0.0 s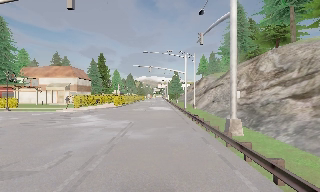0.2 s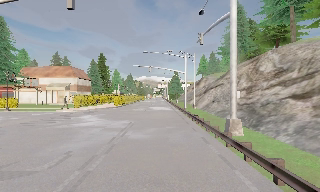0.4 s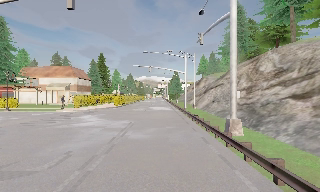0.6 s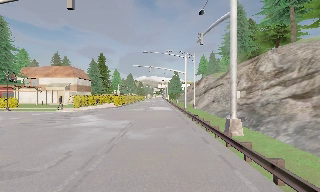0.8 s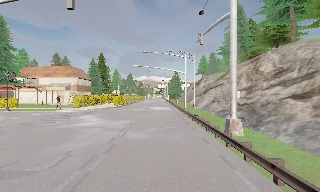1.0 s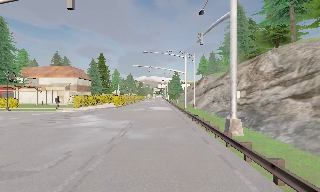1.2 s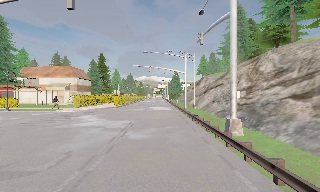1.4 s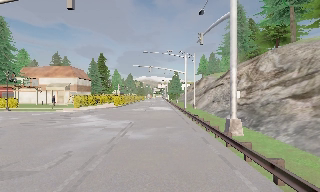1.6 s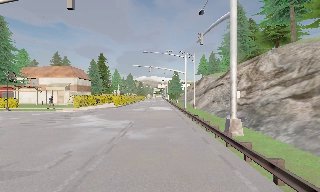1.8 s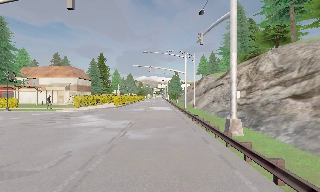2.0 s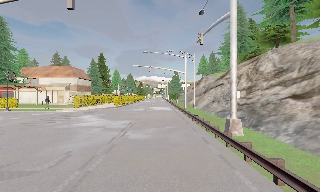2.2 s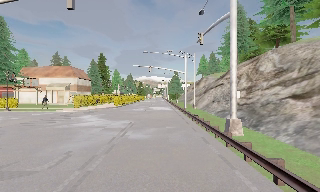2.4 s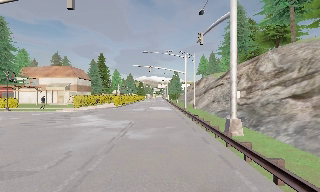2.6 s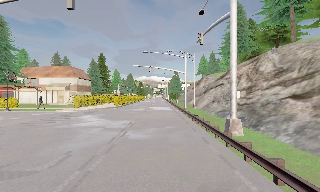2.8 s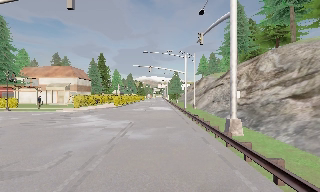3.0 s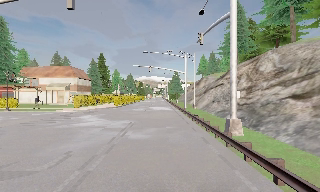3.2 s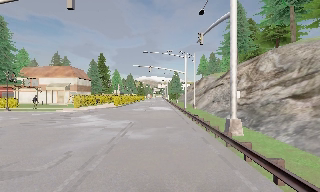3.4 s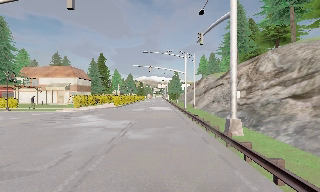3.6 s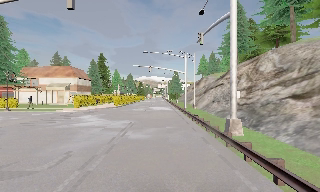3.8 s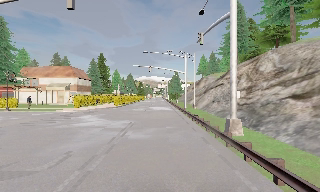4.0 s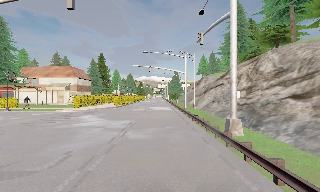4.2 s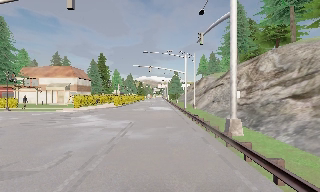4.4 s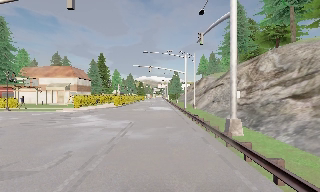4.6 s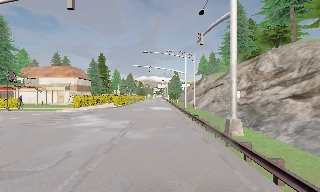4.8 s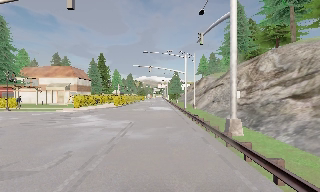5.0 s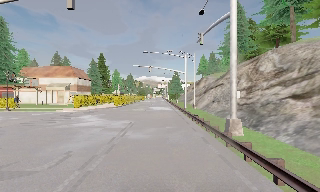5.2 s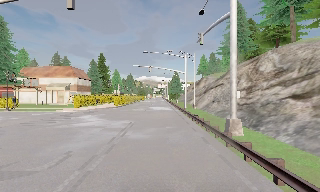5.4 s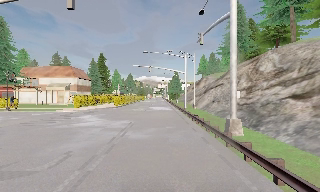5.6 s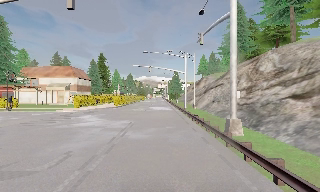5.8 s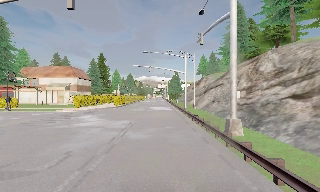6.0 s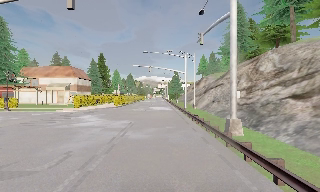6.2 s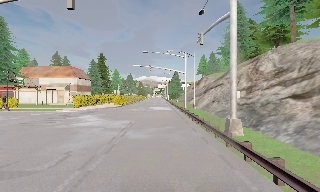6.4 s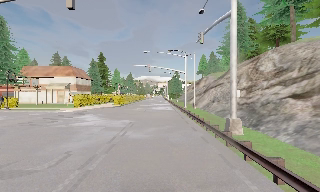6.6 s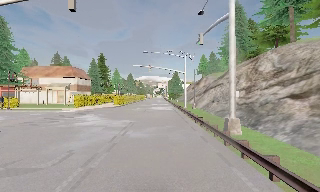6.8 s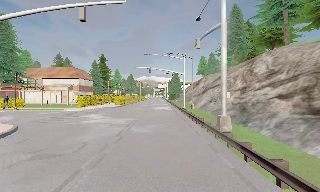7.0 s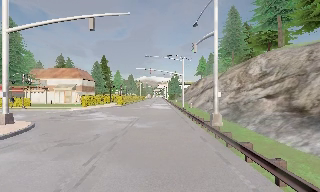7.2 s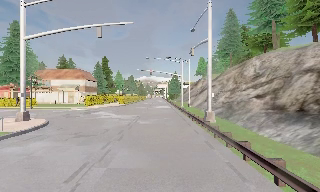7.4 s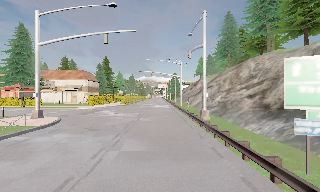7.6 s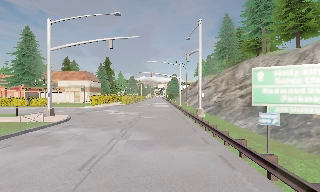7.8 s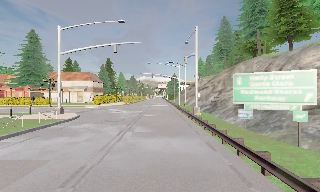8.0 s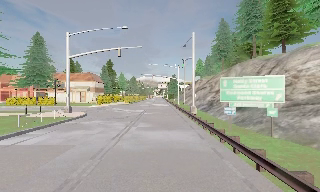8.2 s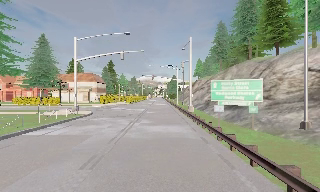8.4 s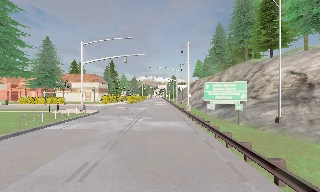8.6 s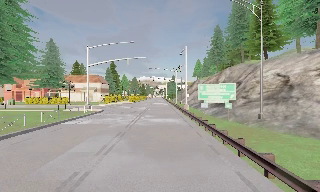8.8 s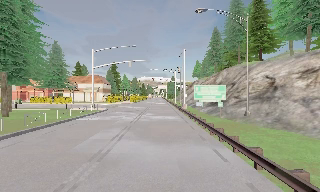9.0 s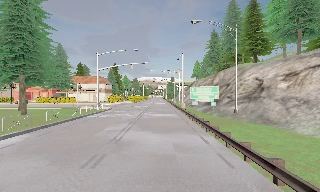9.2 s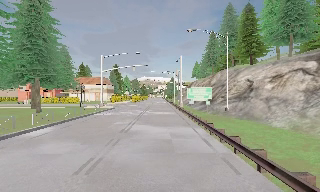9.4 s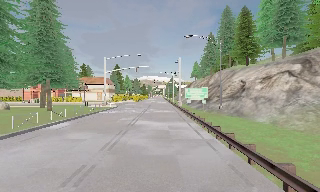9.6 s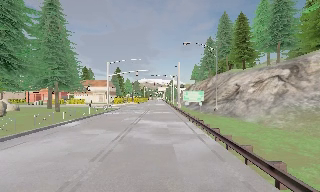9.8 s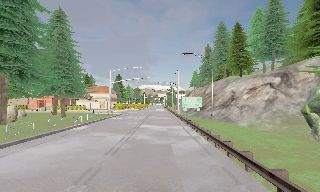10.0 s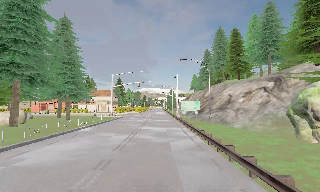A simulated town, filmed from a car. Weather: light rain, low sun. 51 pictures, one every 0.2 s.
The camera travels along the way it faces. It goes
backward.
0.0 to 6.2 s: The camera keeps its place and its aim.
6.2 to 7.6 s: The camera travels backward, about 6 m, so what stands in front gets smaller. It gains speed.
7.6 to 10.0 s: The camera travels backward, about 17 m, so what stands in front gets smaller.
The film runs backward here.
